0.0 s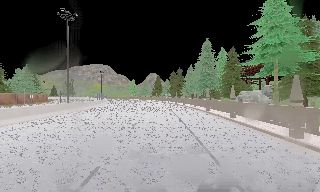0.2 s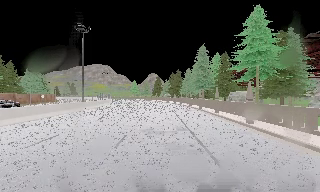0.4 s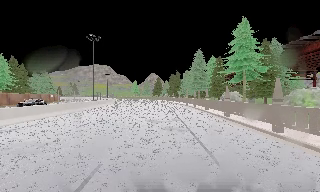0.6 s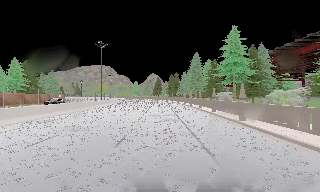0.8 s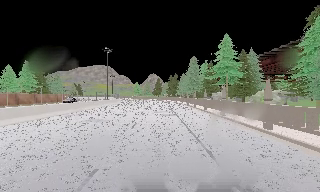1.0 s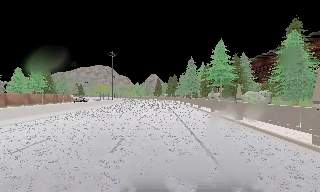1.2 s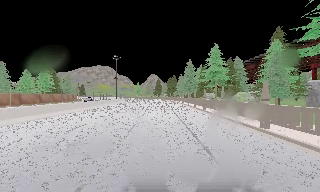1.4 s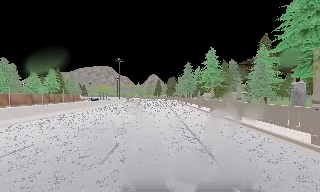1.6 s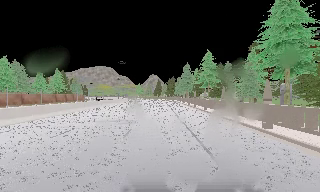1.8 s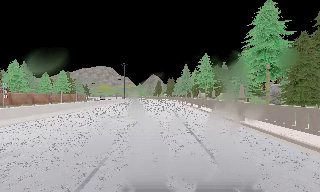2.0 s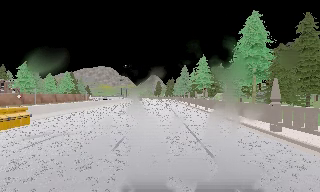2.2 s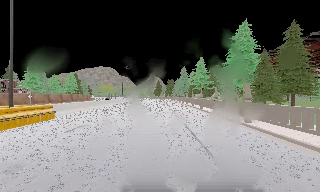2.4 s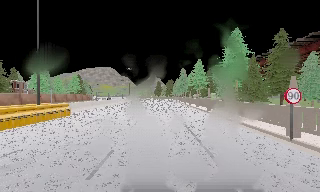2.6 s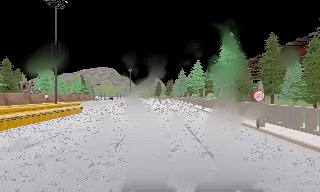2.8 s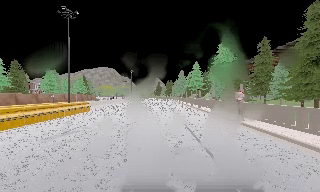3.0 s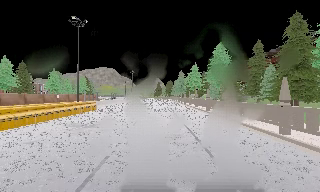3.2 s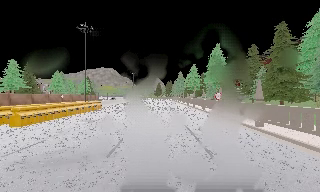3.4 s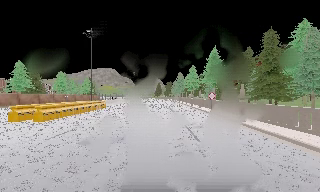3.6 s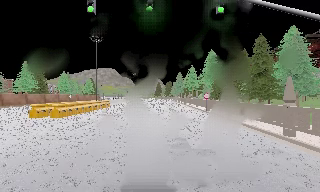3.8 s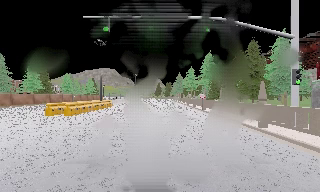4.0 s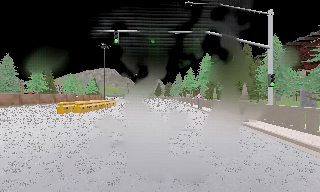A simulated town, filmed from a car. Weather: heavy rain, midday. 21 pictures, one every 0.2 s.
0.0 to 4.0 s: The camera travels backward, about 55 m, so what stands in front gets smaller. It loses speed.
The film runs backward here.
